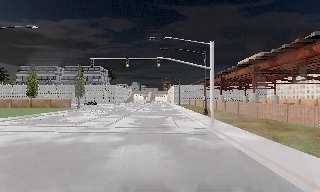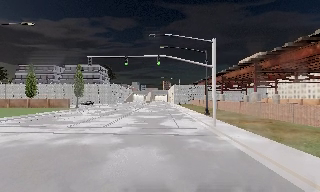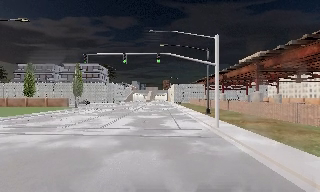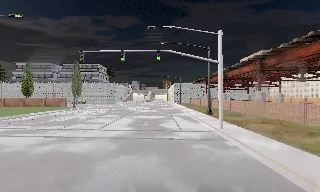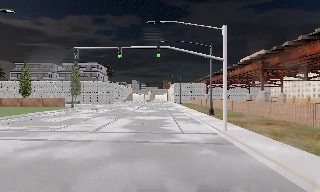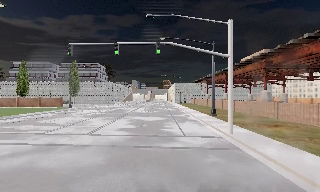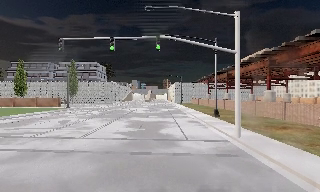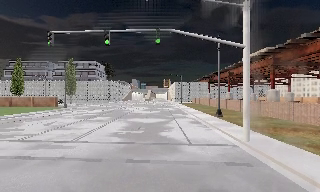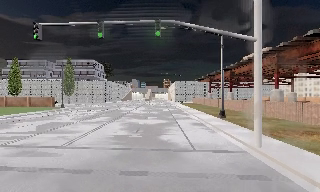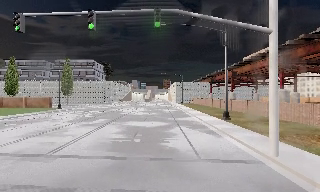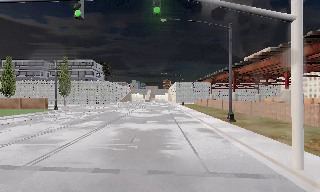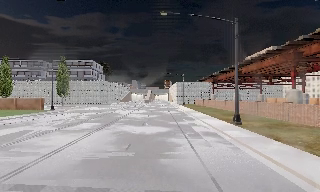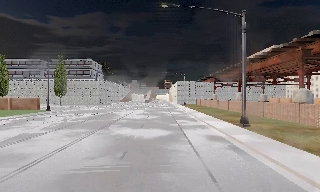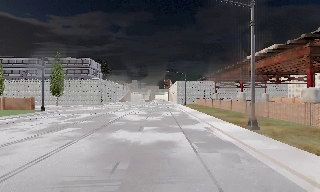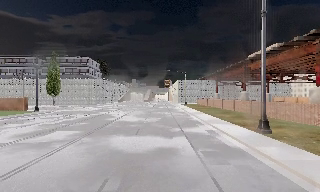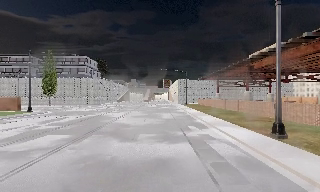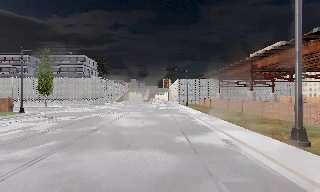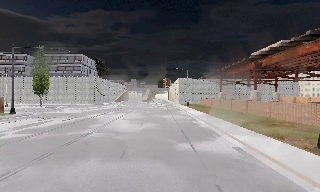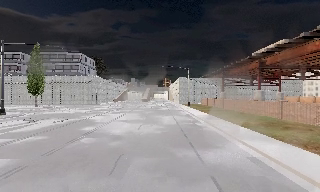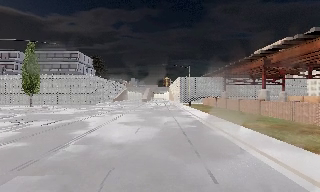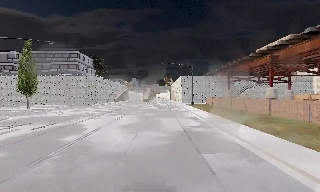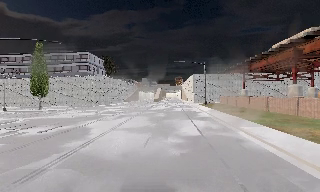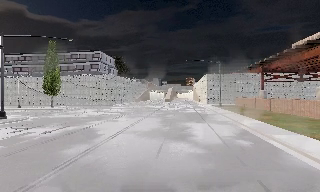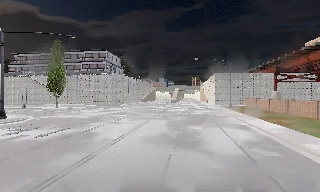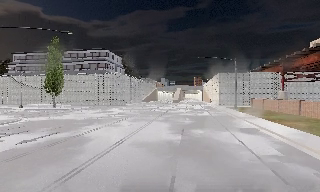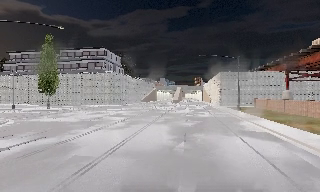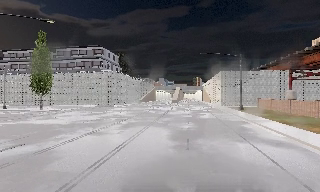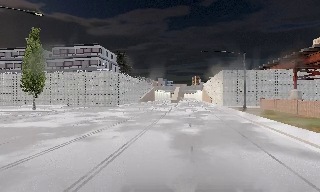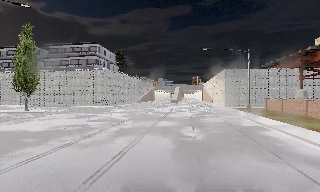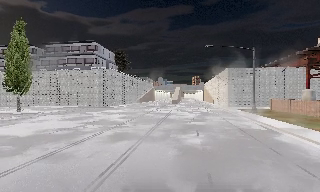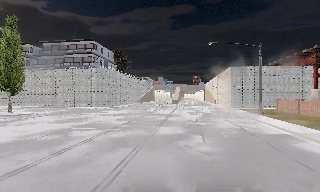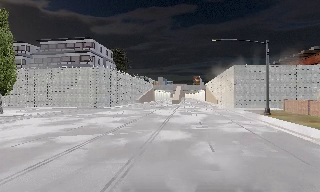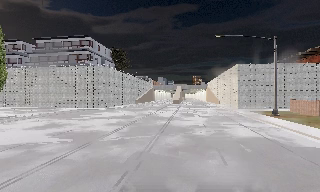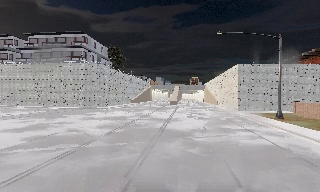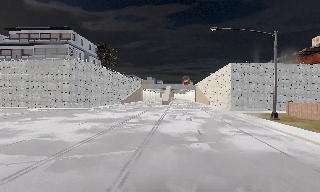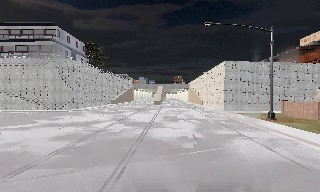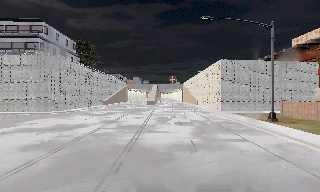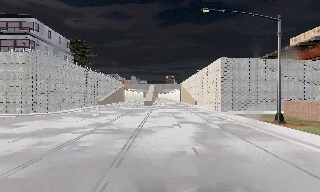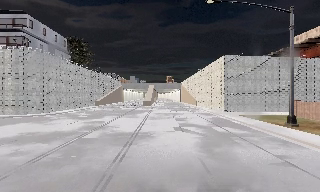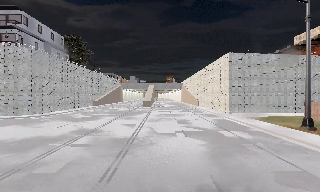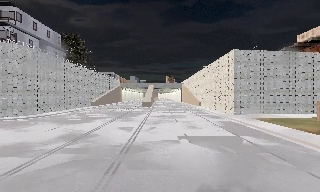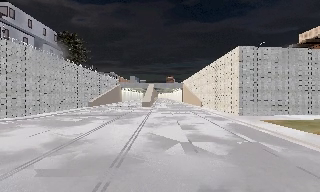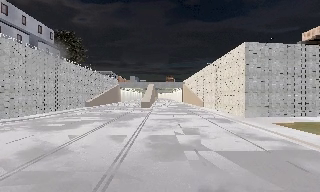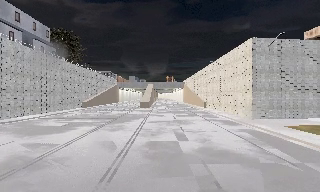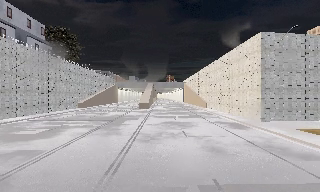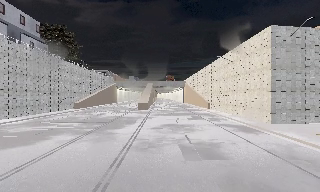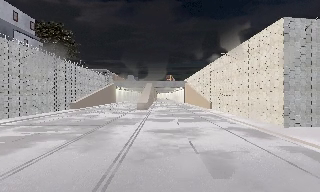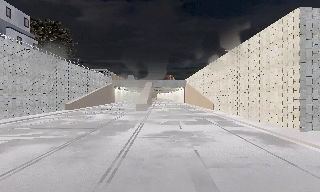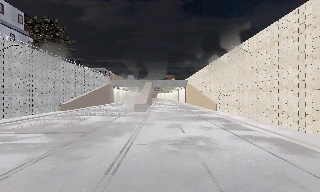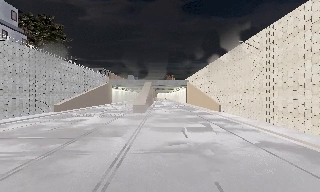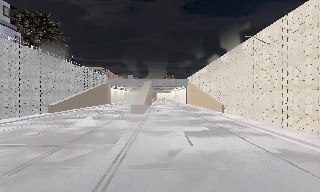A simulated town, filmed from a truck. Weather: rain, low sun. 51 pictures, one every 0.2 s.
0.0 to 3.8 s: The camera travels forward, about 20 m, so what stands in front looms larger. It gains speed.
3.8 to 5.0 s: The camera pans to its left, which is counterclockwise from overhead, by about 10 degrees. It travels forward, about 9 m, so what stands in front looms larger.
5.0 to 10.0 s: The scene slides to the left, as the camera pans about 10 degrees to its right. It travels forward, about 40 m, so what stands in front looms larger.
The film runs forward here.
